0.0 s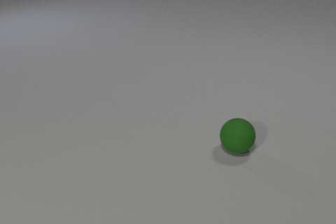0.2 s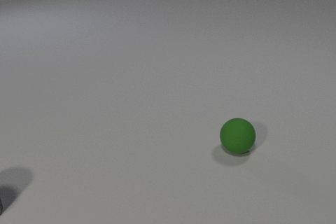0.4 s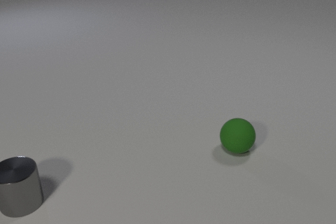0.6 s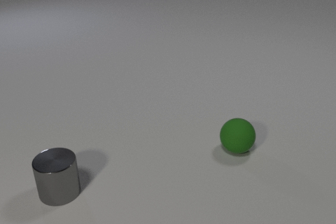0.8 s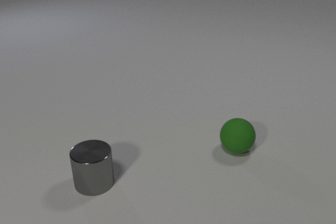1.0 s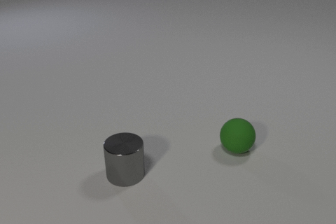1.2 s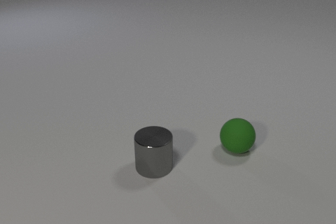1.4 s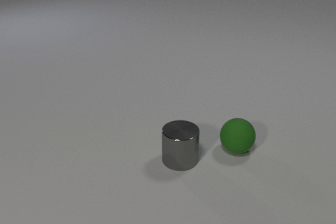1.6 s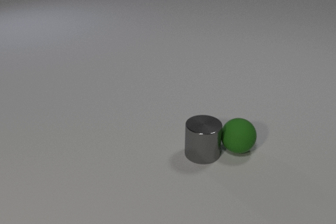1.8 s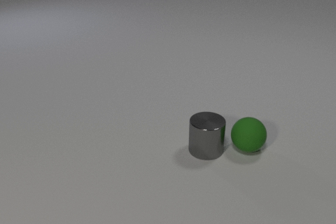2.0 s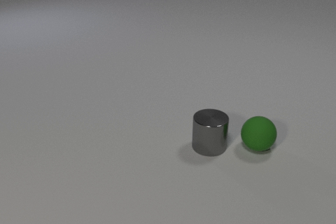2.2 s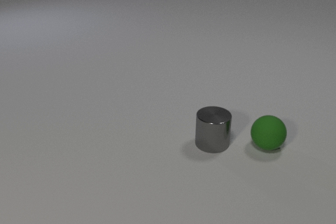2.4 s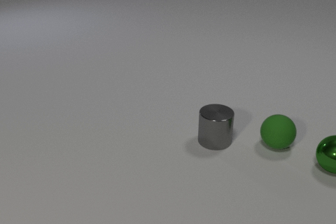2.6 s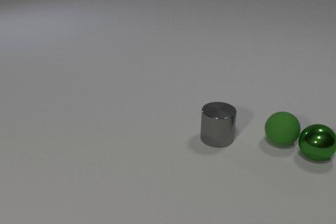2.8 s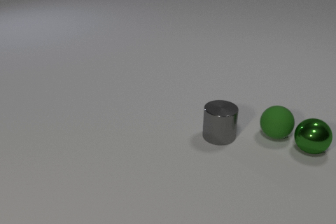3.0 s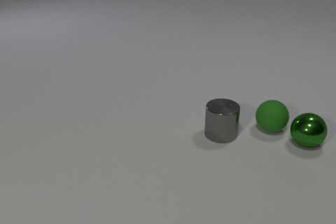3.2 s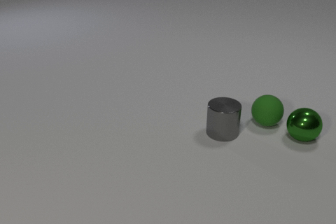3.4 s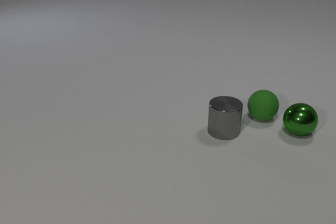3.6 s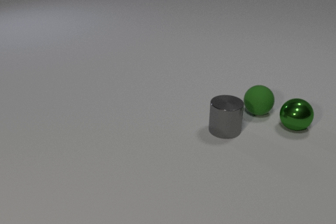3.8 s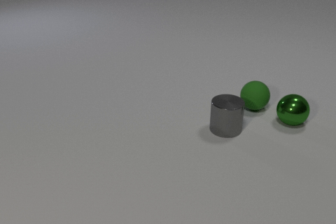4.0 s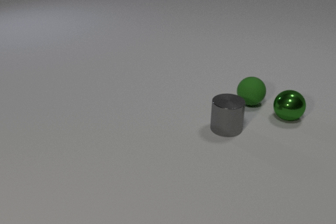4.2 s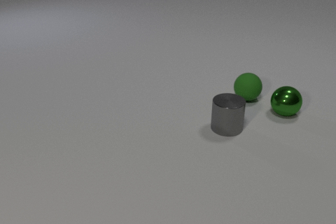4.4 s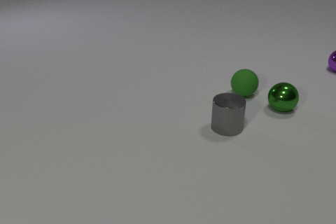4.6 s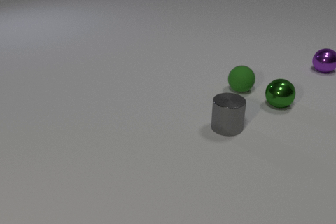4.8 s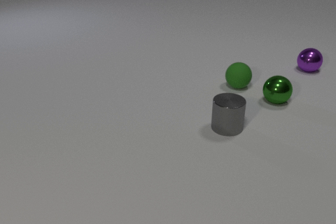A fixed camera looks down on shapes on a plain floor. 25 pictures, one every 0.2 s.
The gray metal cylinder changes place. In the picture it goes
to the right.
The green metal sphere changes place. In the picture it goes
away from the camera.
0.0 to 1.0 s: The gray metal cylinder comes in at the left edge, slides to the right.
1.0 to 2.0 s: The gray metal cylinder slides to the right and away from the camera. The green rubber sphere rolls to the right and away from the camera. The gray metal cylinder and the green rubber sphere collide.
2.0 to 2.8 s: The gray metal cylinder slides away from the camera and to the right. The green rubber sphere rolls away from the camera and to the right. The green metal sphere comes in at the right edge, rolls to the left and away from the camera. The green rubber sphere and the green metal sphere collide.
2.8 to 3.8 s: The gray metal cylinder slides away from the camera. The green rubber sphere rolls away from the camera and to the left. The green metal sphere rolls away from the camera and to the left.
3.8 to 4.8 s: The green rubber sphere rolls away from the camera. The green metal sphere rolls away from the camera and to the left. The purple metal sphere comes in at the right edge, rolls to the left.
How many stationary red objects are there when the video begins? 0.
Are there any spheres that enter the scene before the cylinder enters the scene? no.
How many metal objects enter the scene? 3.
